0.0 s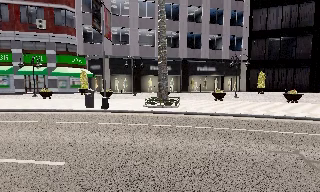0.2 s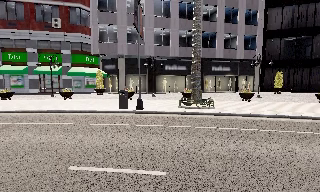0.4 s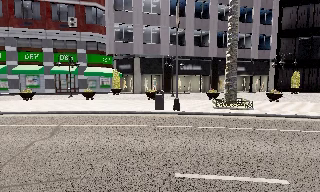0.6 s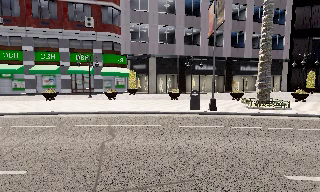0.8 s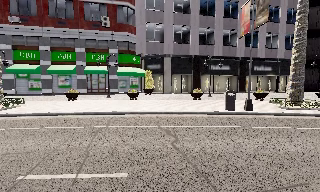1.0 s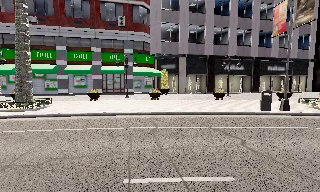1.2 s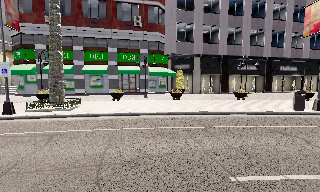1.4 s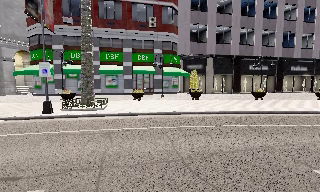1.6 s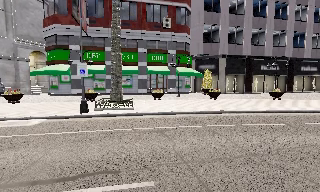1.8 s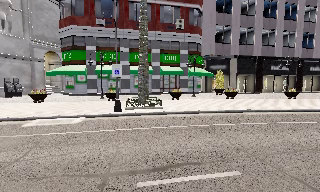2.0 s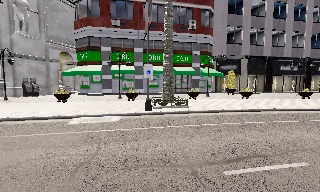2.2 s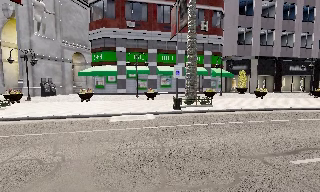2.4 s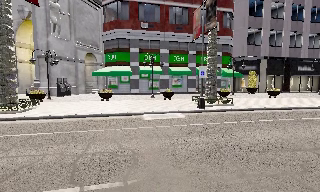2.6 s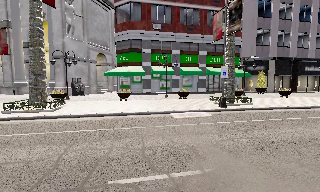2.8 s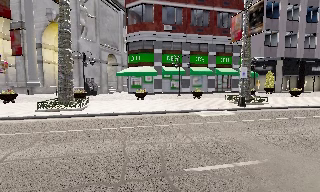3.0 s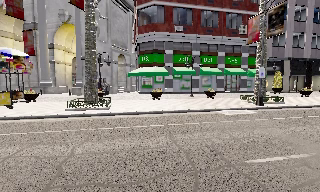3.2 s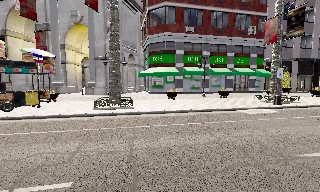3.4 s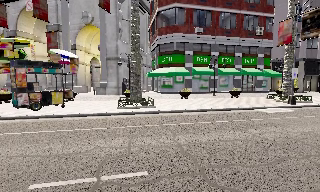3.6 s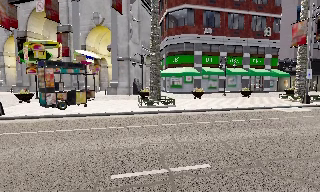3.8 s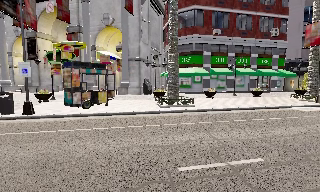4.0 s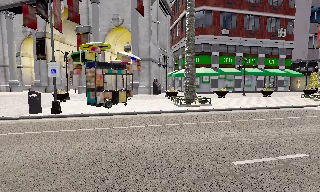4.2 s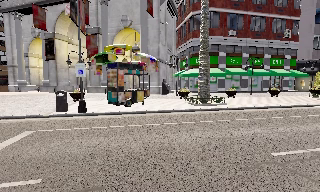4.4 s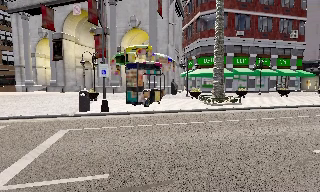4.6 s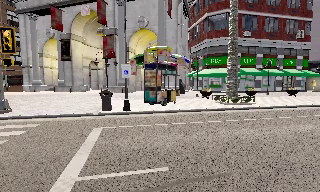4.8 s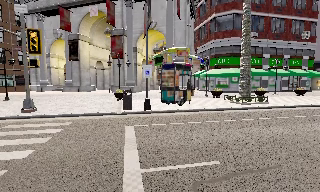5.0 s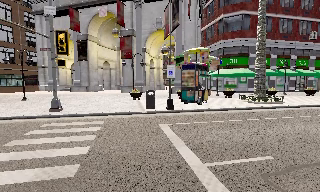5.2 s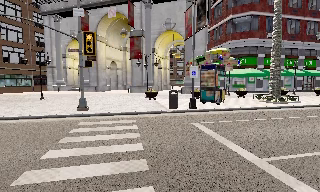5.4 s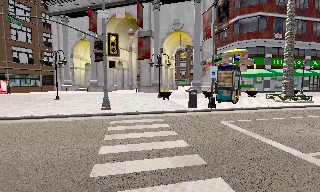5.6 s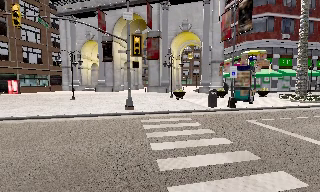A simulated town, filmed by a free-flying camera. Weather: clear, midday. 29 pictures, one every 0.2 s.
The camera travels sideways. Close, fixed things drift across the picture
to the right.
0.0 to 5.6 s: The camera travels to its left, about 45 m, so close, fixed things drift to the right.
The film runs backward here.
